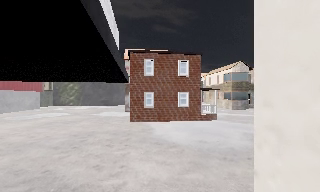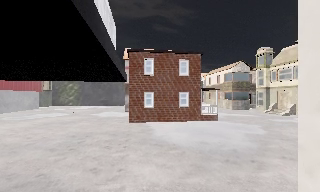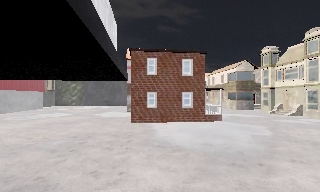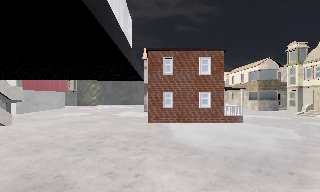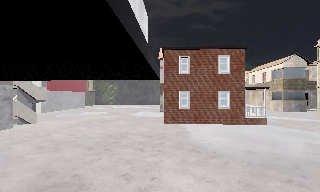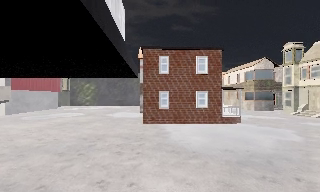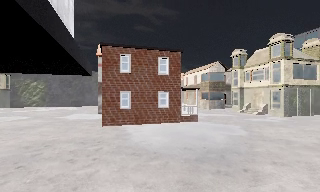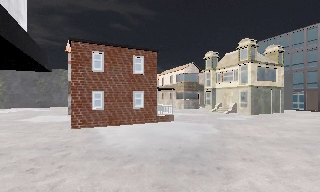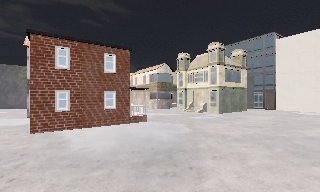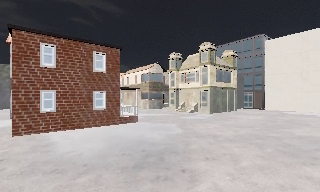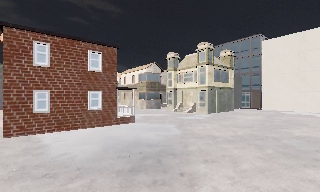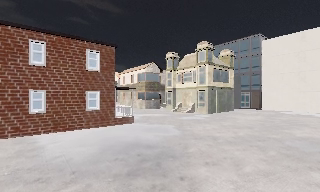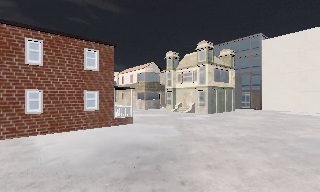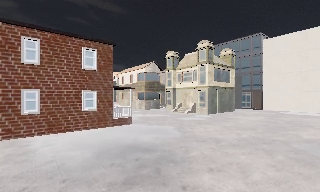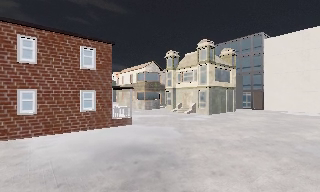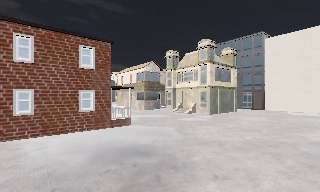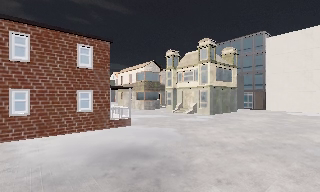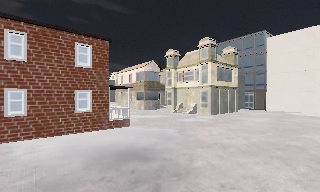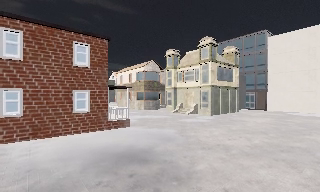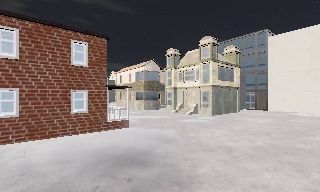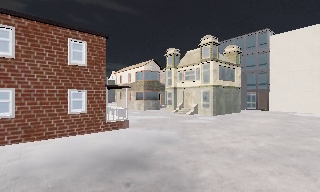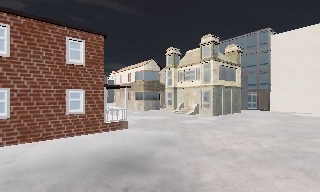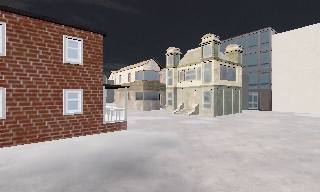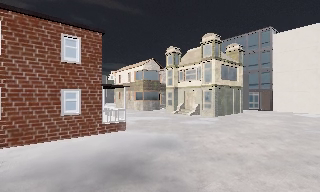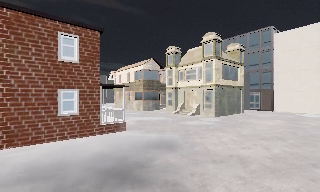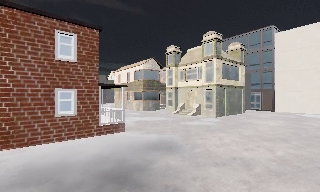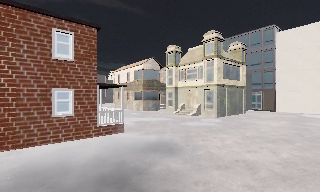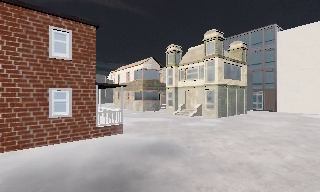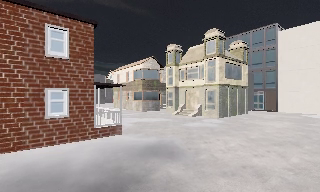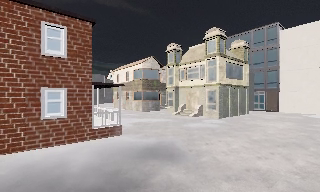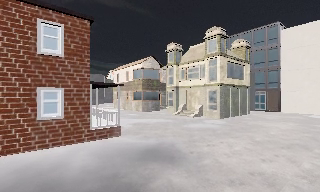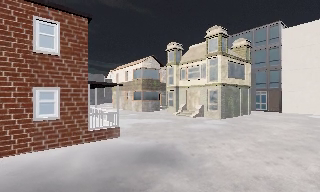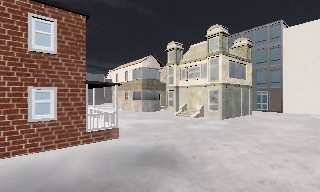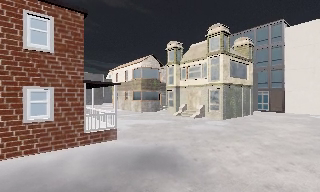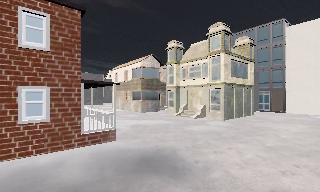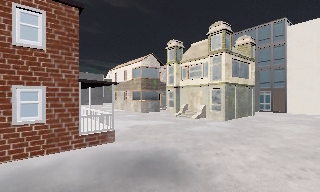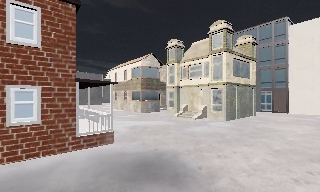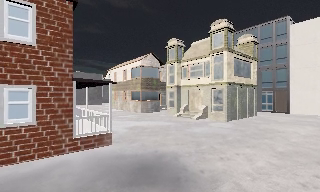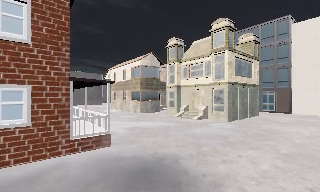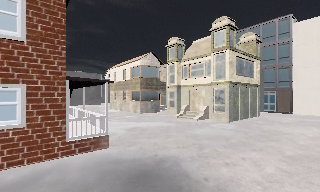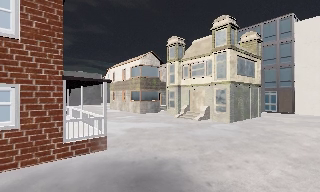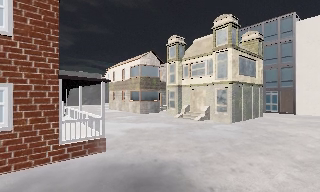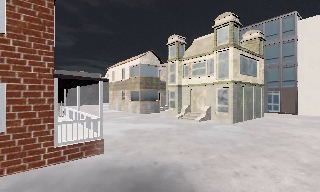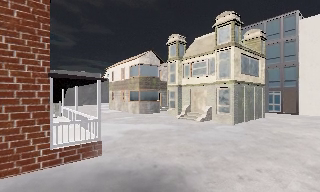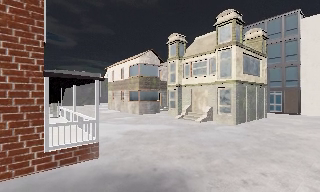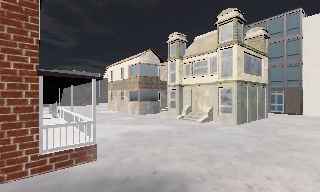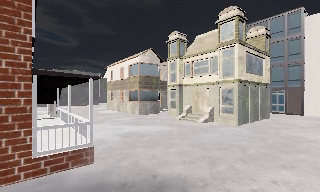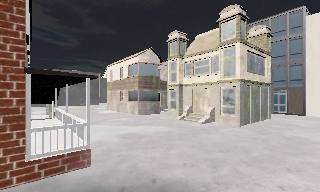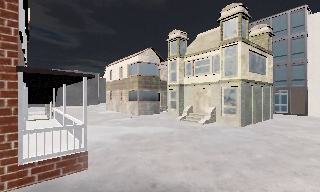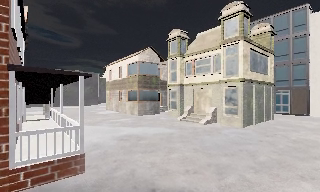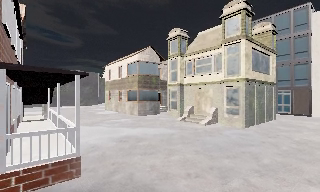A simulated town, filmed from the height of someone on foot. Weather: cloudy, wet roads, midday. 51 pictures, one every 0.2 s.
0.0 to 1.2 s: The camera travels forward, about 1.5 m, so what stands in front looms larger.
1.2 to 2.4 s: The scene slides to the left, as the camera pans about 20 degrees to its right. It travels forward, about 1.5 m, so what stands in front looms larger.
2.4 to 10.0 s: The camera travels forward, about 10 m, so what stands in front looms larger.
The film runs forward here.
